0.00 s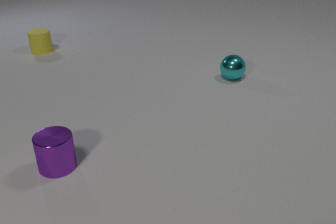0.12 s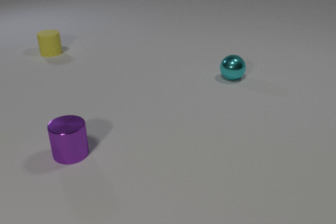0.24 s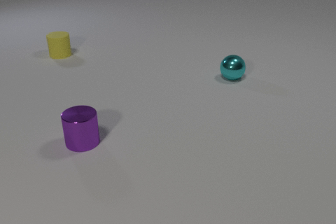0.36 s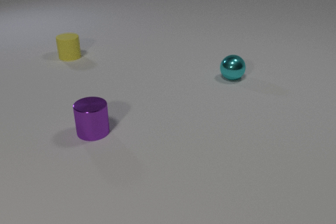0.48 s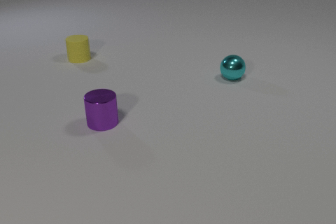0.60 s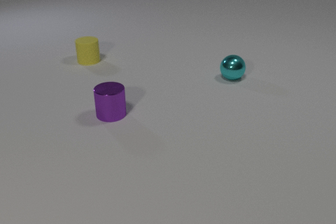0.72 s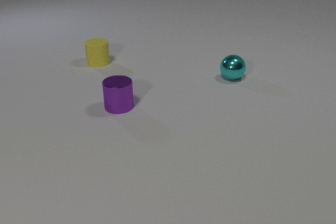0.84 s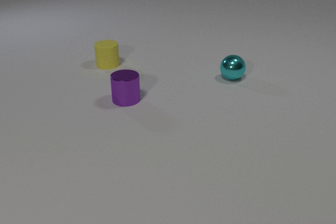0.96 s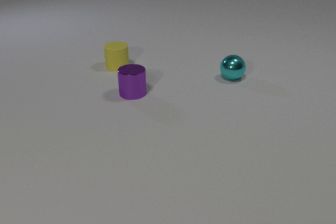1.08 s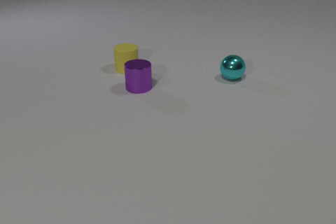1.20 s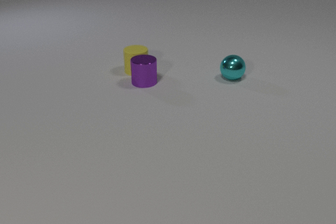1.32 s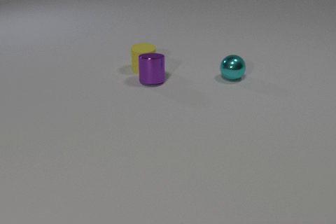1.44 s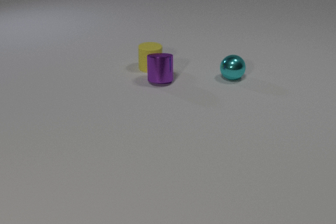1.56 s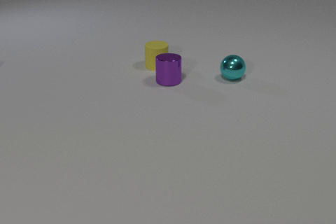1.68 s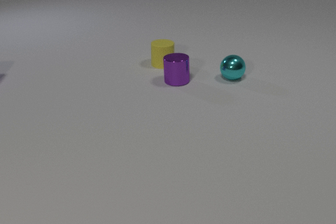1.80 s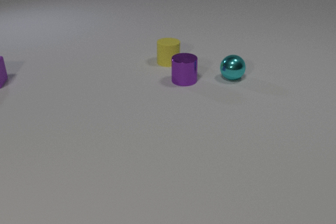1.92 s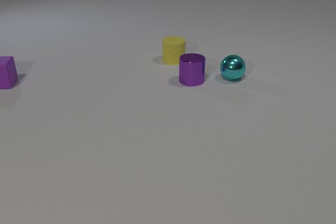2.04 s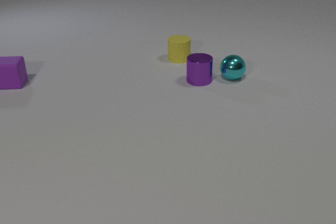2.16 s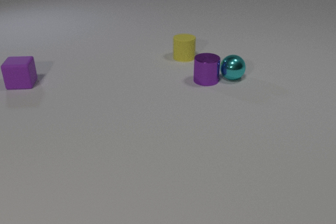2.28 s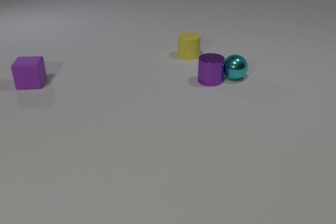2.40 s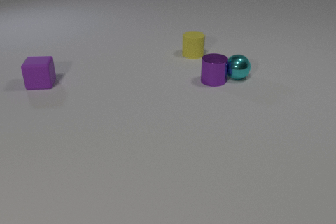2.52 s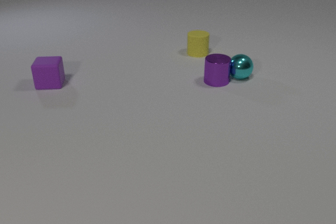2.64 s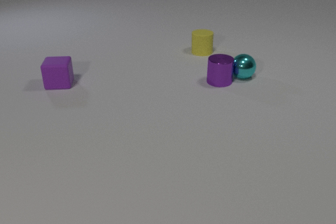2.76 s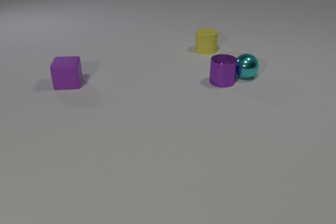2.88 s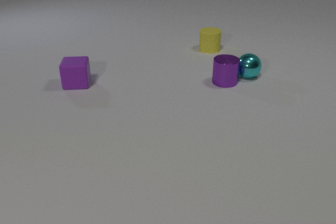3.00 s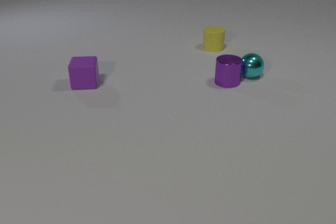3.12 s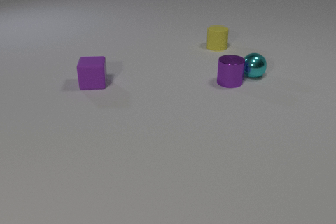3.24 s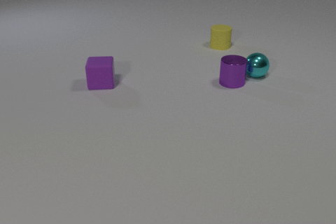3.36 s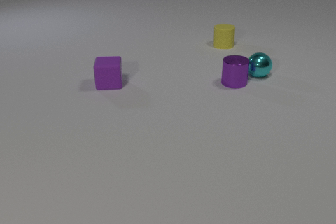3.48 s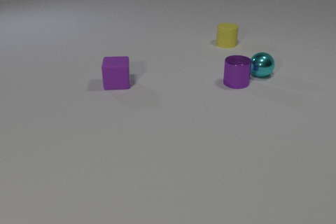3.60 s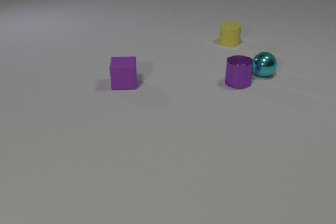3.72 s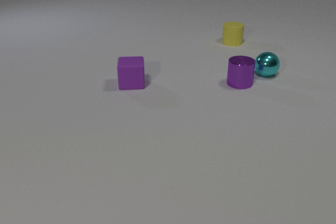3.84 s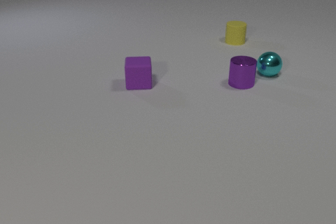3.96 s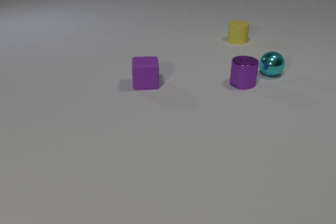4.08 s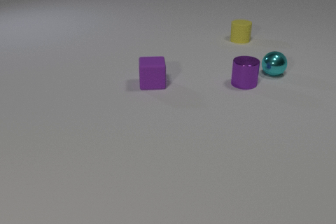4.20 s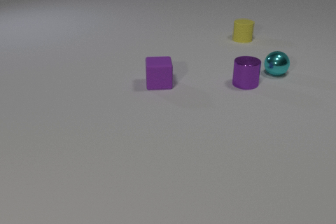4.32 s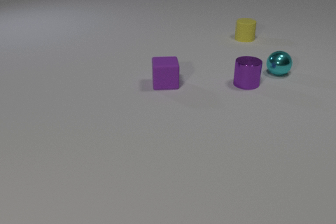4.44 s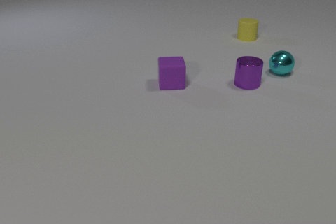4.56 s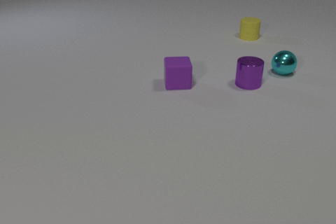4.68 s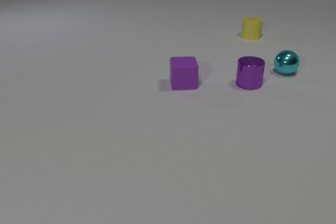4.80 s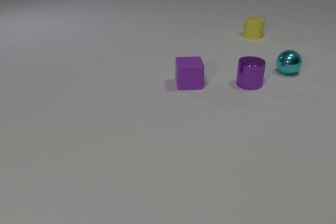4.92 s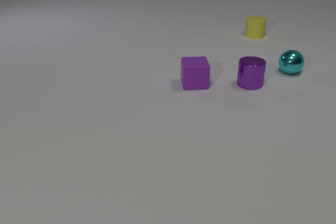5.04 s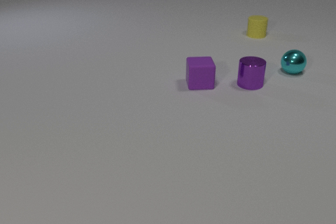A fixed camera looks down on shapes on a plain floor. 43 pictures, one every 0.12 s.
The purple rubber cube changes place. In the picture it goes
to the right.
The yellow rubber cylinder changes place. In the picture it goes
to the right.
0.00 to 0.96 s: The yellow rubber cylinder slides to the right and toward the camera. The purple metal cylinder slides away from the camera and to the right.
0.96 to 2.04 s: The yellow rubber cylinder slides to the right. The purple metal cylinder slides to the right and away from the camera. The purple rubber cube comes in at the left edge, slides to the right and toward the camera. The yellow rubber cylinder and the purple metal cylinder collide.
2.04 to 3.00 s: The yellow rubber cylinder slides to the right and away from the camera. The purple metal cylinder slides to the right. The cyan metal sphere rolls to the right and away from the camera. The purple rubber cube slides to the right. The purple metal cylinder and the cyan metal sphere collide.
3.00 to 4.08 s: The yellow rubber cylinder slides away from the camera and to the right. The purple metal cylinder slides to the right. The cyan metal sphere rolls to the right and away from the camera. The purple rubber cube slides to the right.
4.08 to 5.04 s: The yellow rubber cylinder slides away from the camera and to the right. The purple metal cylinder slides to the right. The cyan metal sphere rolls to the right and away from the camera. The purple rubber cube slides to the right.
How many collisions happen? 2.
Are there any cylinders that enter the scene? no.
What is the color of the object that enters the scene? purple.
